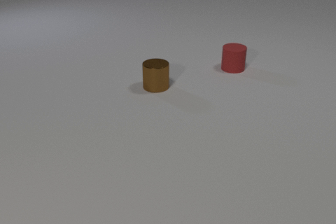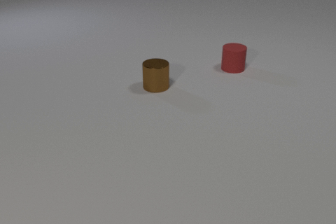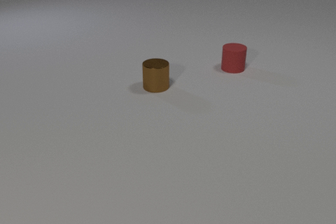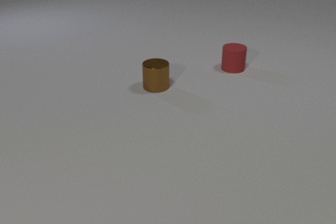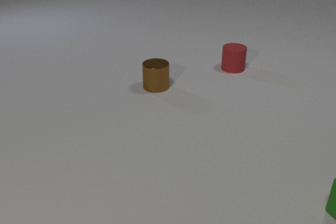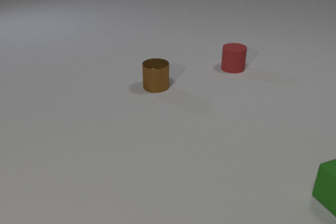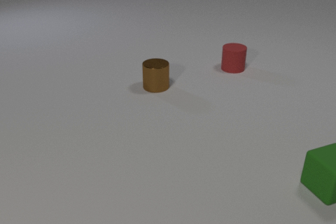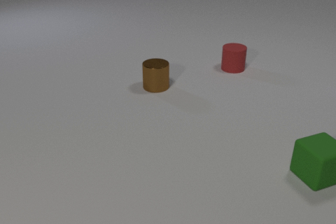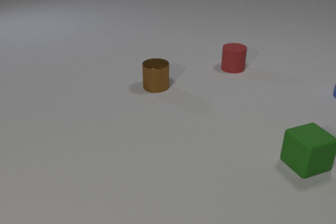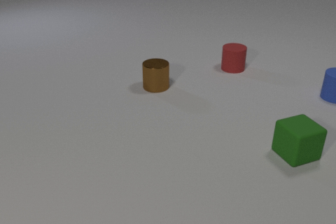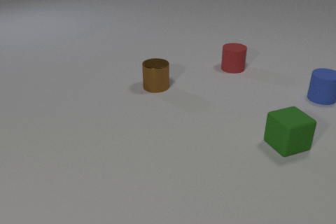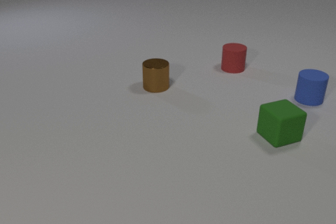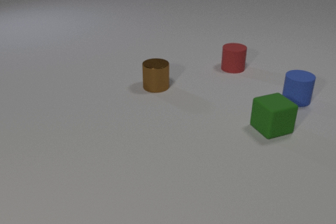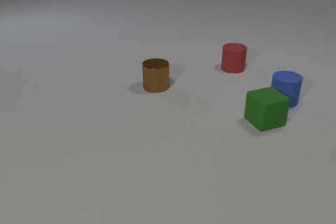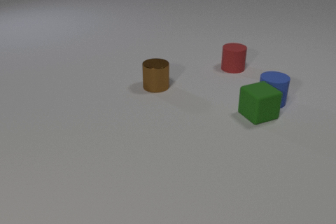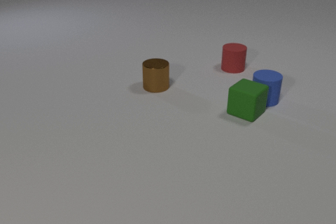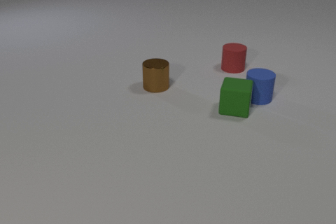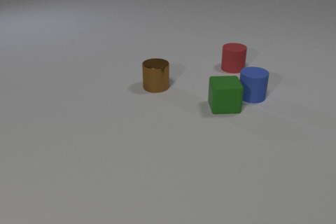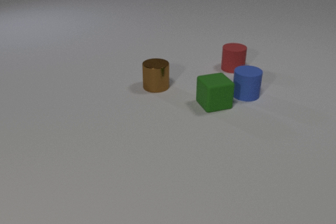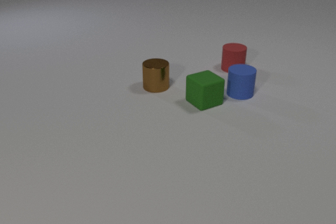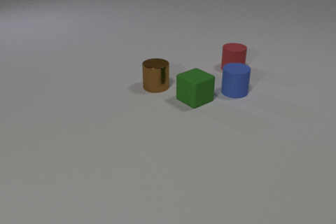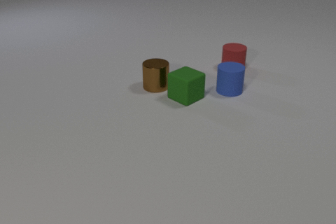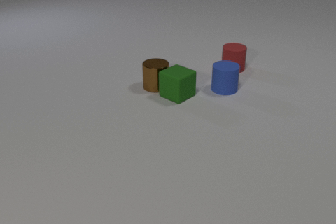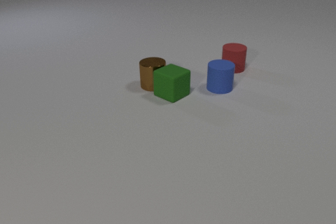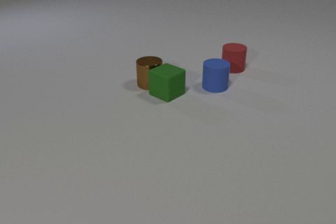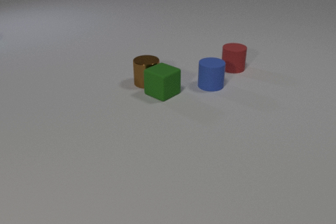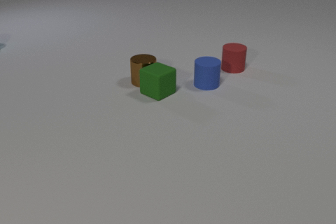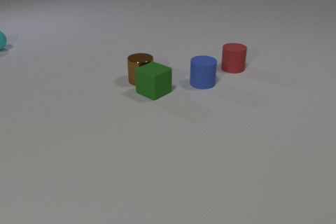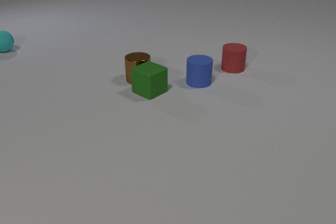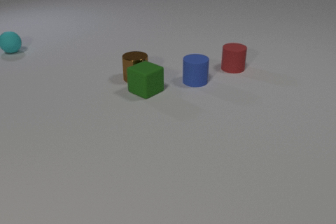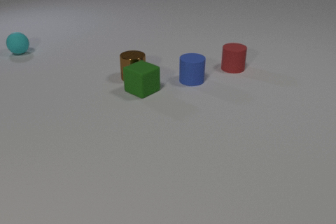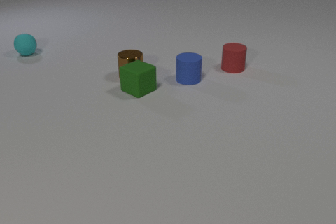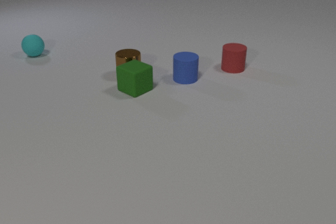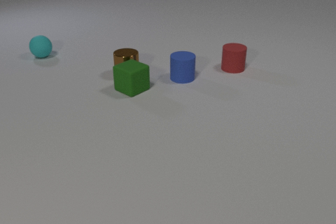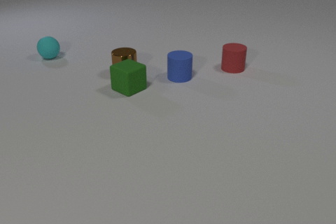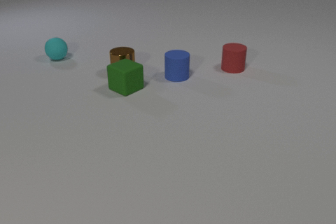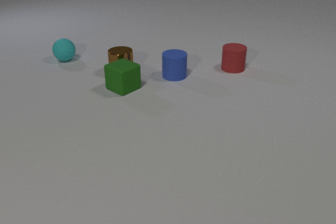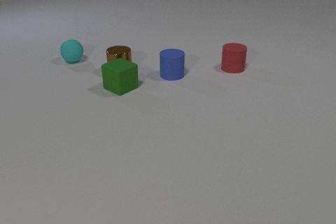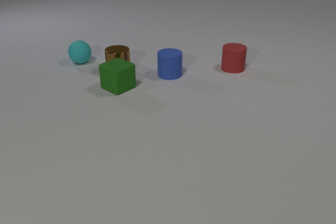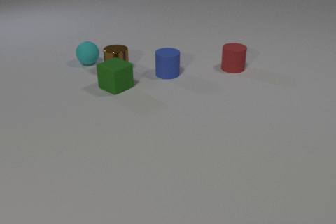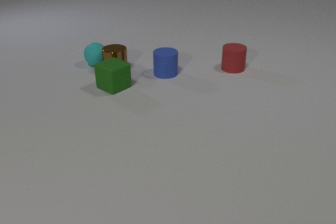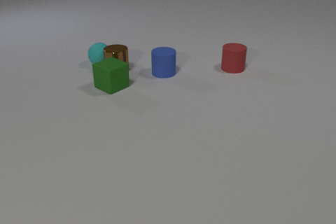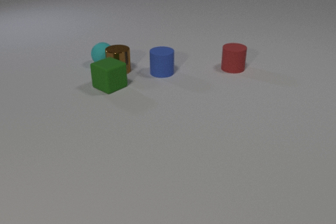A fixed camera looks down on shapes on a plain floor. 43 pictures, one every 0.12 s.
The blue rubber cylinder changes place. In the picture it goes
to the left.
The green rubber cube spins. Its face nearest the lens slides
to the right.
0.00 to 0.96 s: The green rubber cube comes in at the right edge, slides away from the camera and to the left.
0.96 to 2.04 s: The green rubber cube slides away from the camera and to the left, spins so that its near face slides to the right, counterclockwise seen from above. The blue rubber cylinder slides to the left. The green rubber cube and the blue rubber cylinder collide.
2.04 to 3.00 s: The green rubber cube slides to the left, spins counterclockwise seen from above by about 45 degrees, its near face sliding to the right. The blue rubber cylinder slides to the left and away from the camera. The brown metal cylinder slides to the left and away from the camera. The green rubber cube and the brown metal cylinder collide.
3.00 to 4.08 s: The green rubber cube slides to the left. The blue rubber cylinder slides to the left and away from the camera. The brown metal cylinder slides away from the camera and to the left. The cyan rubber sphere comes in at the left edge, rolls to the right and toward the camera.
4.08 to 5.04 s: The green rubber cube slides to the left and away from the camera. The blue rubber cylinder slides to the left and away from the camera. The brown metal cylinder slides away from the camera and to the left. The cyan rubber sphere rolls to the right and toward the camera. The brown metal cylinder and the cyan rubber sphere collide.
How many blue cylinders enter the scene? 1.
What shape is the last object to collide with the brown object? sphere.
Are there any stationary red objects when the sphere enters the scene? yes.
